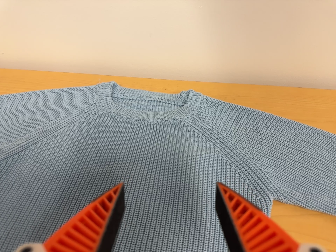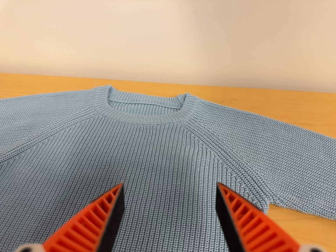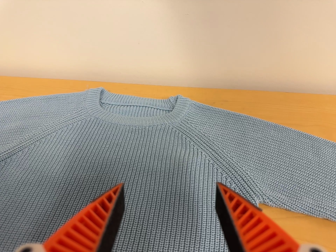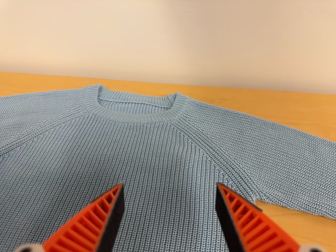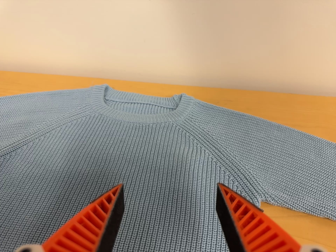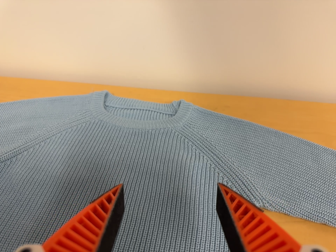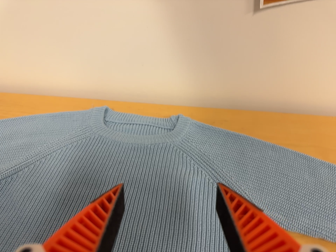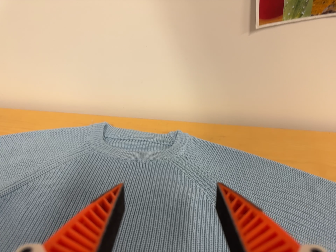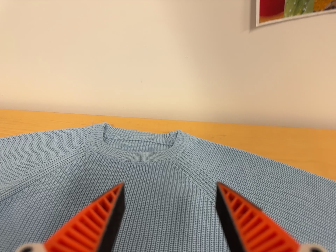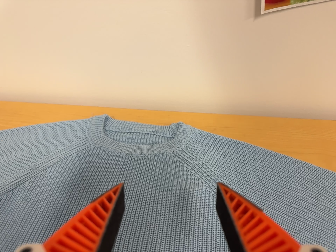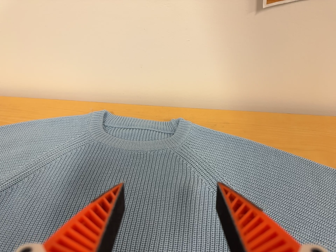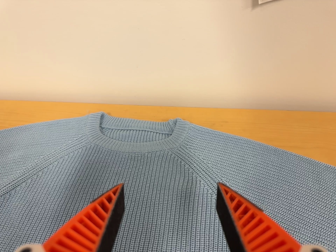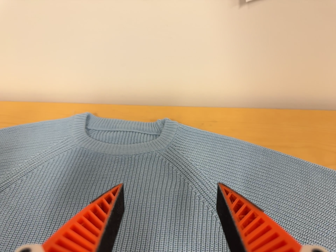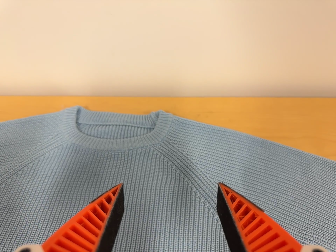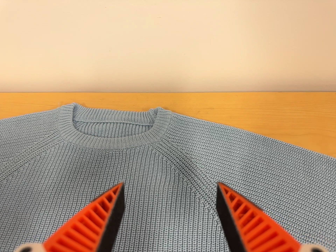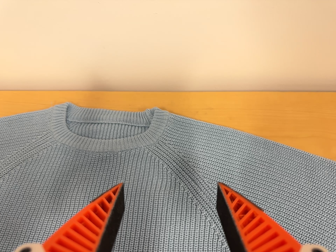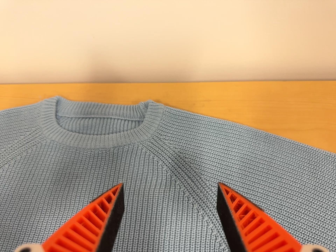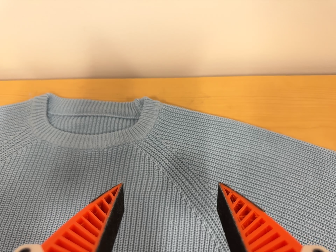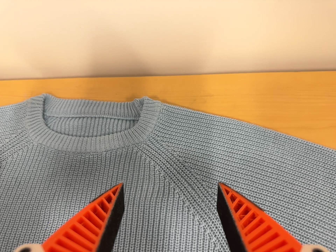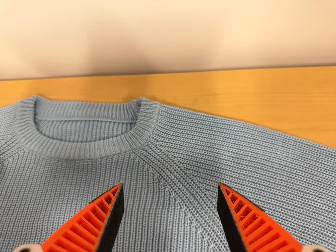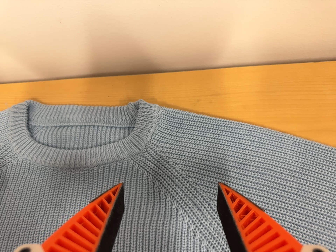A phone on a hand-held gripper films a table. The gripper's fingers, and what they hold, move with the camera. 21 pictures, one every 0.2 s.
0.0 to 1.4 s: The camera shifts only a little, or ends up much as it began.
1.4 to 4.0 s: The camera travels forward, toward the top of its view and to its right, about 24 cm, so what stands in front looms larger. Its aim tips toward the bottom of its view by about 25 degrees. It rolls about its line of sight by about 10 degrees, and the scene rotates counterclockwise.
The film runs backward here.
